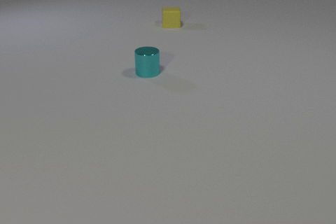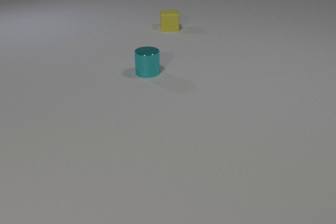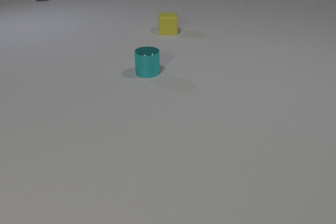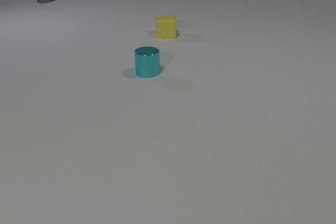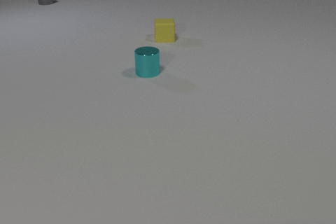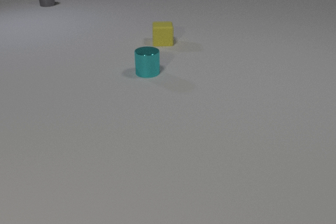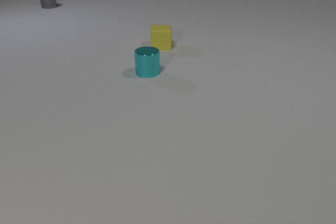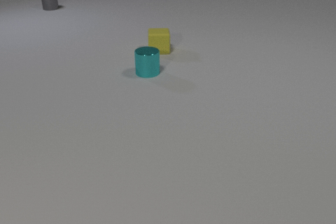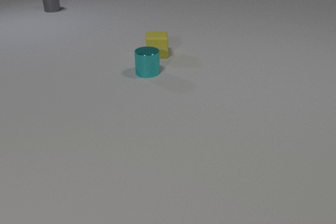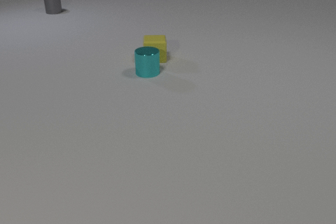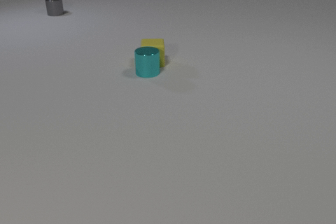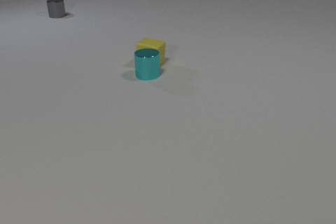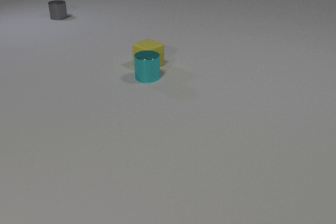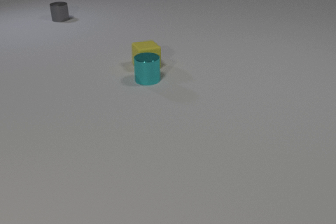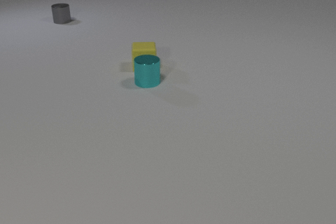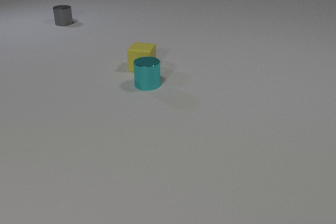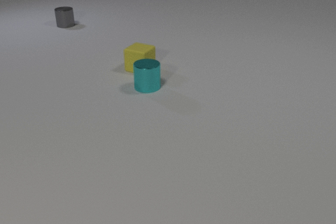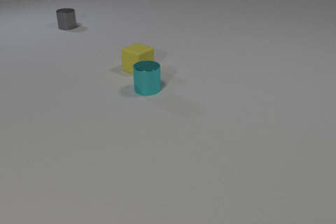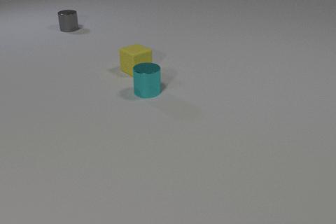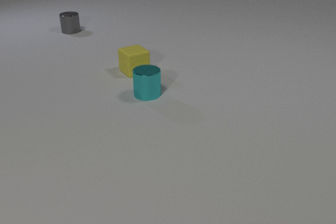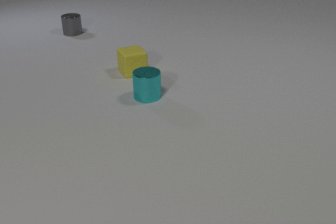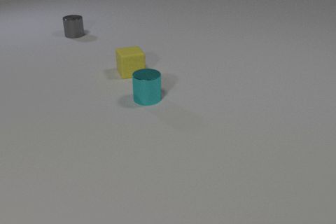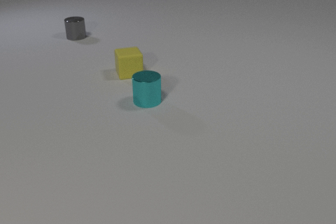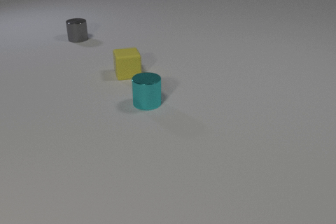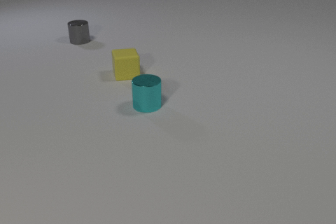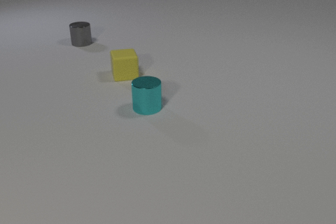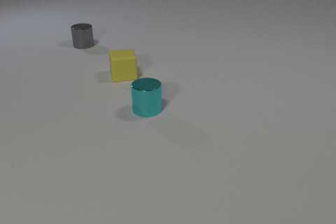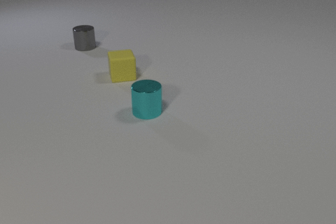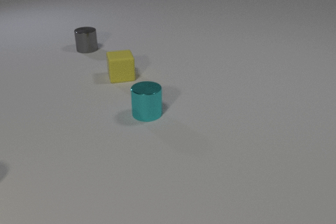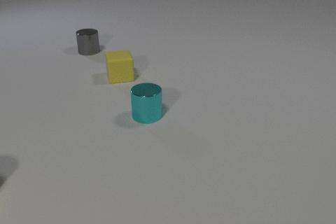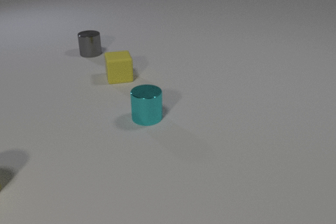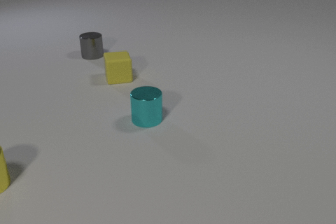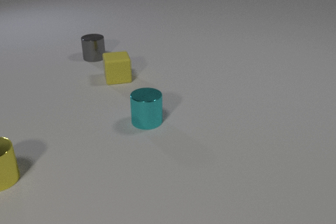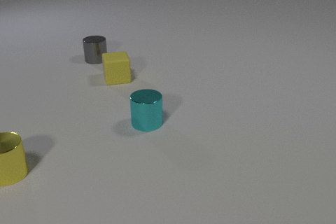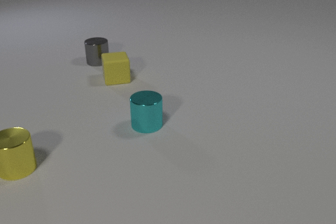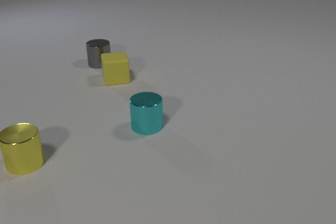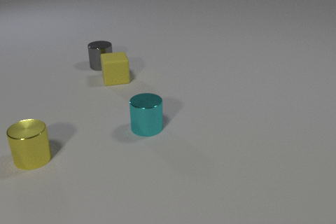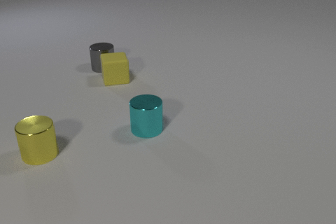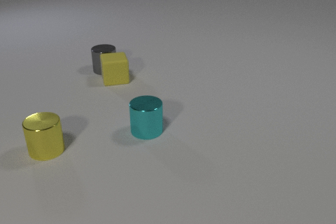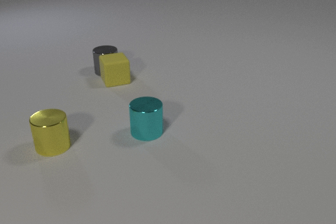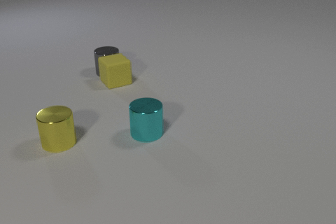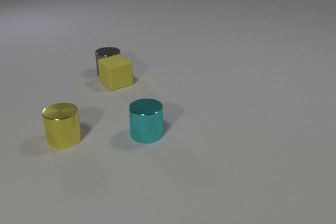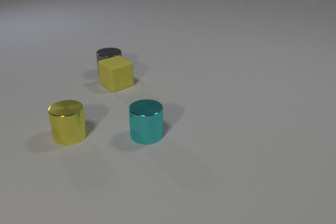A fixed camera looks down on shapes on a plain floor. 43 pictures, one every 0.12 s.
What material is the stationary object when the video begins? metal.
What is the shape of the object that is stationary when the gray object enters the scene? cylinder.
Are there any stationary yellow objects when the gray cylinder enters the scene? no.
0.00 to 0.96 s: The yellow rubber cube slides toward the camera. The gray metal cylinder comes in at the top edge, slides toward the camera.
0.96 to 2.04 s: The yellow rubber cube slides toward the camera and to the left, spins clockwise seen from above by about 135 degrees, its near face sliding to the left. The cyan metal cylinder slides toward the camera. The gray metal cylinder slides toward the camera. The yellow rubber cube and the cyan metal cylinder collide.
2.04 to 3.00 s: The yellow rubber cube slides to the left and toward the camera, spins clockwise seen from above by about 30 degrees, its near face sliding to the left. The cyan metal cylinder slides toward the camera. The gray metal cylinder slides toward the camera.
3.00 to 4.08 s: The yellow rubber cube slides to the left and toward the camera. The cyan metal cylinder slides toward the camera. The gray metal cylinder slides toward the camera. The yellow metal cylinder comes in at the left edge, slides to the right and away from the camera.
4.08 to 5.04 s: The yellow rubber cube slides toward the camera, spins counterclockwise seen from above by about 30 degrees, its near face sliding to the right. The cyan metal cylinder slides toward the camera. The gray metal cylinder slides toward the camera. The yellow metal cylinder slides to the right and away from the camera. The yellow rubber cube and the gray metal cylinder collide.
